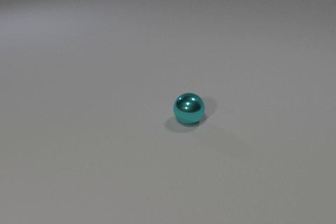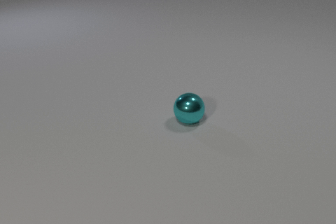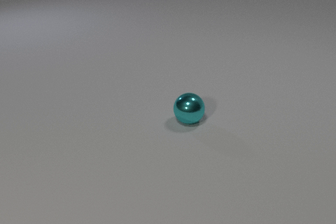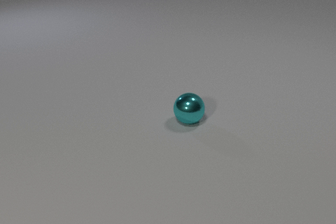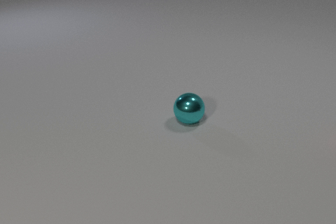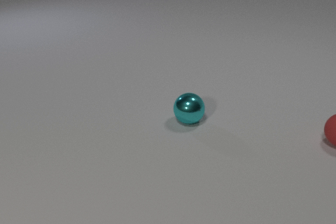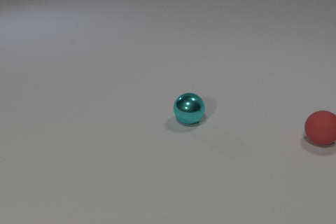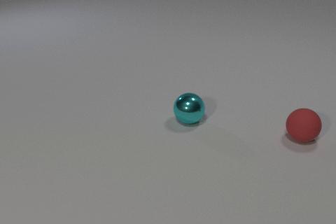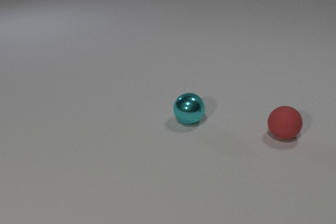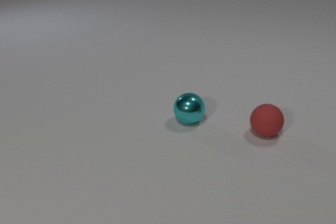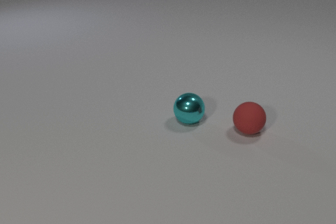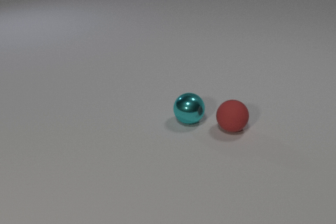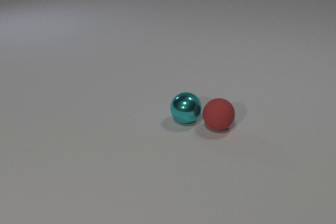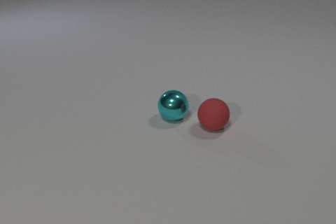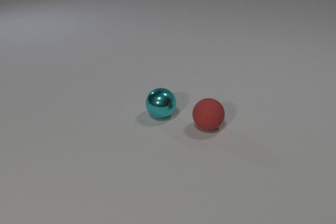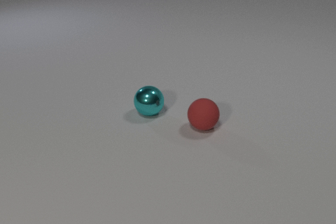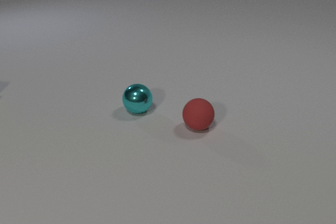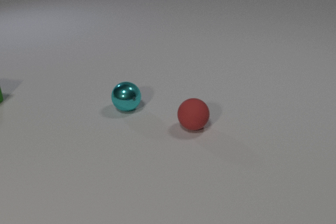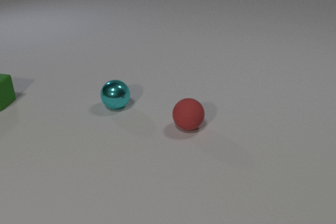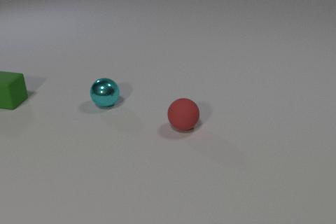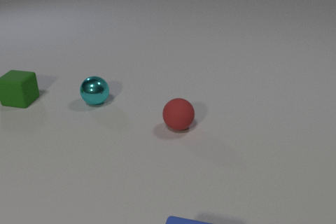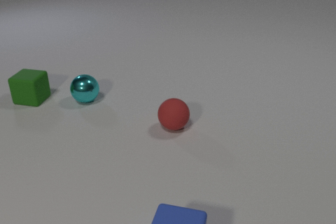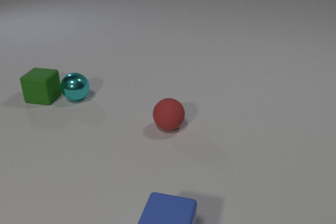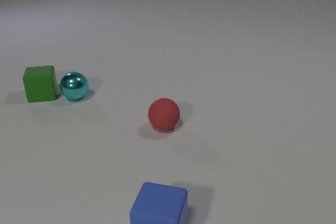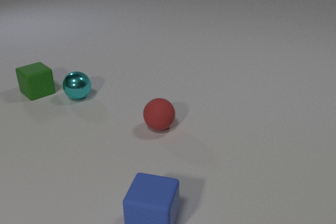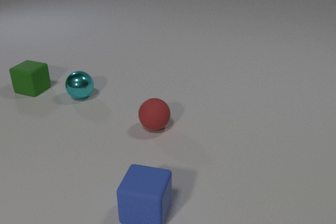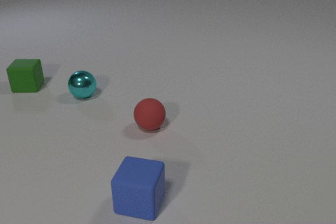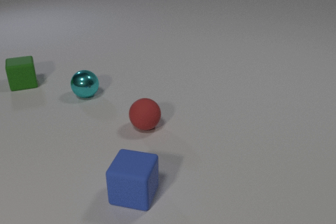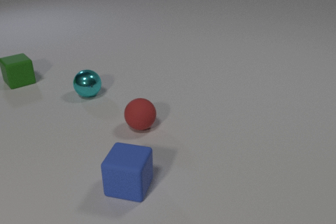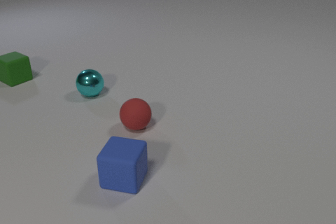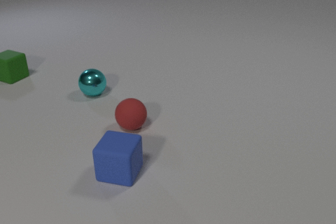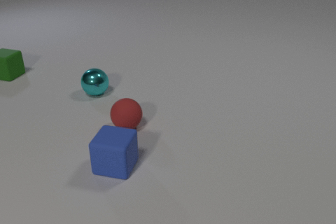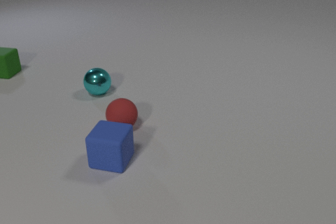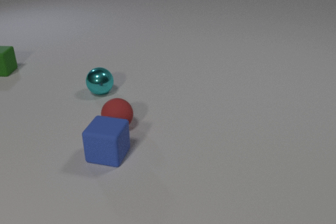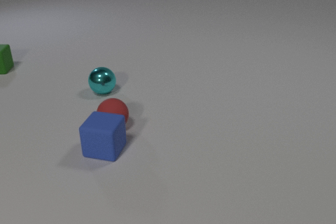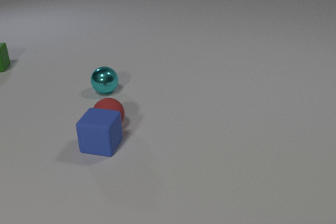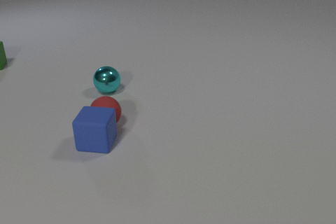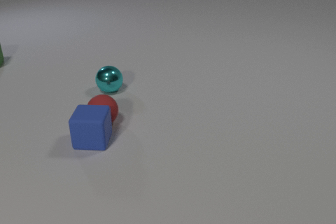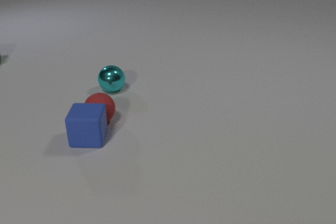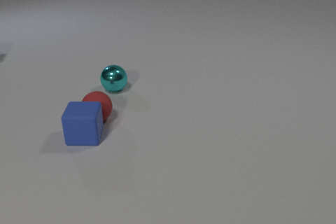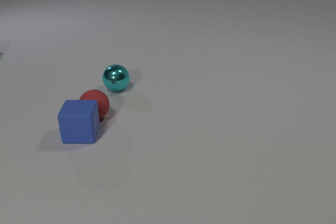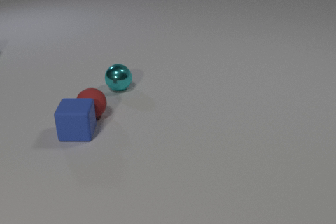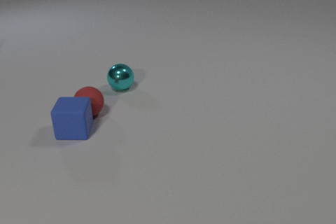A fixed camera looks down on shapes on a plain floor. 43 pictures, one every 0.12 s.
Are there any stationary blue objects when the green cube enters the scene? no.
How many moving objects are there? 4.
What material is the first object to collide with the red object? metal.
0.00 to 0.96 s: The red rubber sphere comes in at the right edge, rolls to the left.
0.96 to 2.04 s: The red rubber sphere rolls to the left. The cyan metal sphere rolls to the left and away from the camera. The red rubber sphere and the cyan metal sphere collide.
2.04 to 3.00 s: The red rubber sphere rolls to the left. The cyan metal sphere rolls to the left and away from the camera. The blue rubber cube comes in at the bottom edge, slides away from the camera and to the left. The green rubber cube slides to the right, spins counterclockwise seen from above by about 90 degrees, its near face sliding to the right. The cyan metal sphere and the green rubber cube collide.
3.00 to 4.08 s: The red rubber sphere rolls to the left. The cyan metal sphere rolls to the right. The blue rubber cube slides away from the camera. The green rubber cube slides away from the camera and to the left, spins so that its near face slides to the right, counterclockwise seen from above.
4.08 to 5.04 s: The red rubber sphere rolls away from the camera and to the left. The cyan metal sphere rolls to the right. The blue rubber cube slides away from the camera and to the left. The green rubber cube slides away from the camera and to the left, leaves at the left edge. The red rubber sphere and the blue rubber cube collide.
